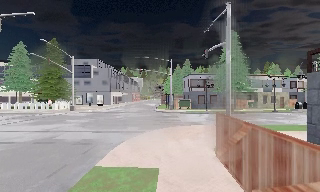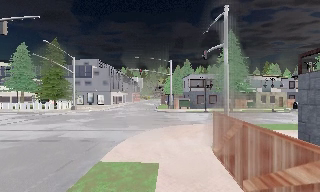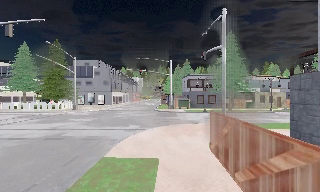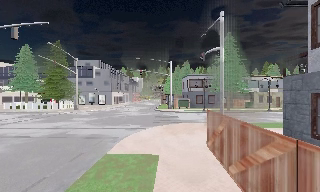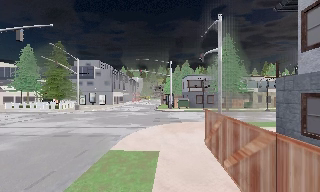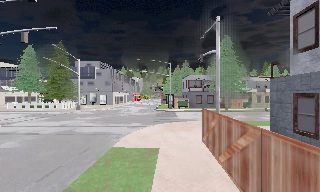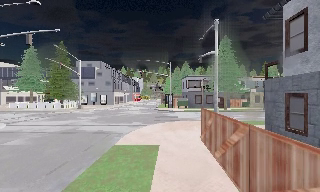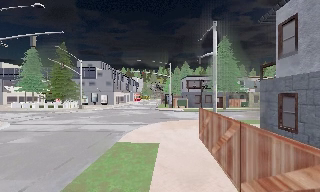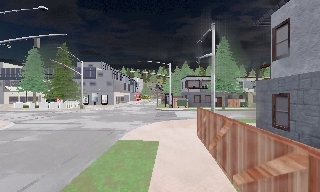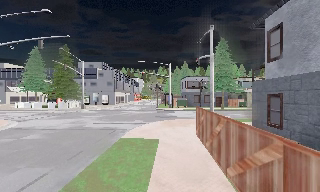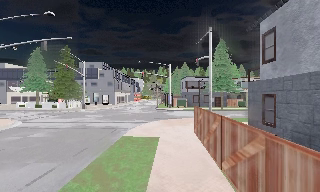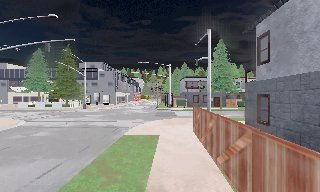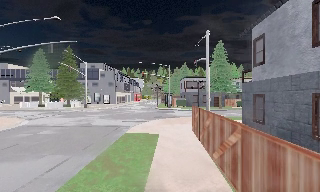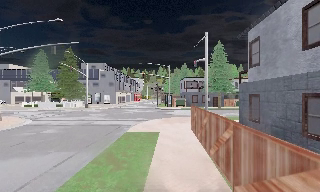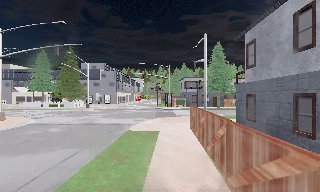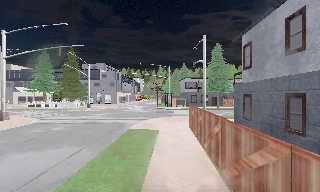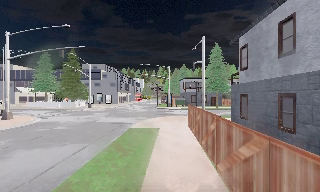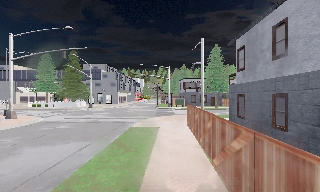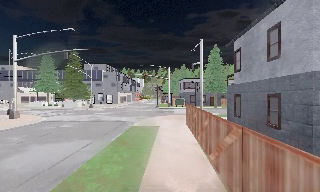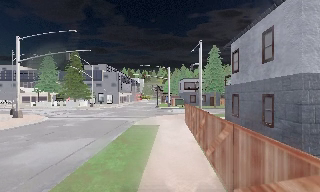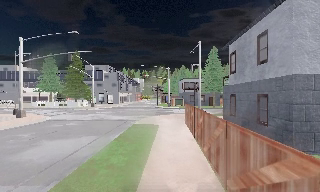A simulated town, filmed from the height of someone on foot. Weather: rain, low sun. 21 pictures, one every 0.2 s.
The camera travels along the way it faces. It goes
backward.
0.0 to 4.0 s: The camera travels backward, about 7 m, so what stands in front gets smaller.
The film runs backward here.
